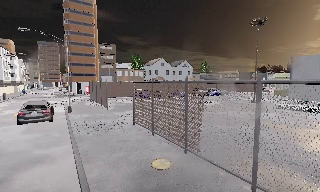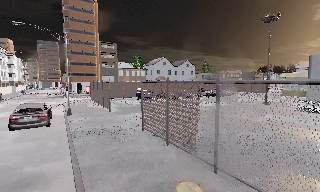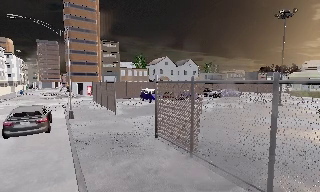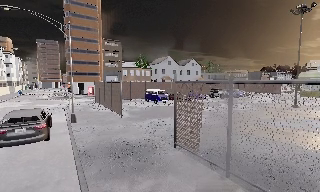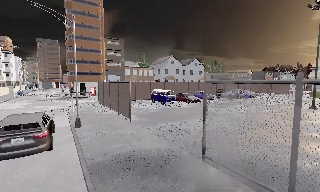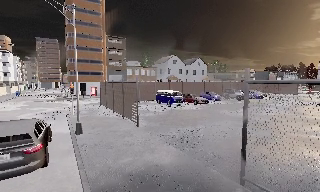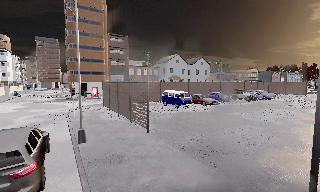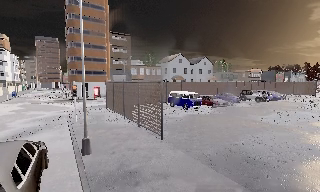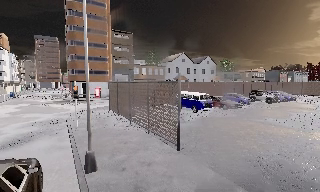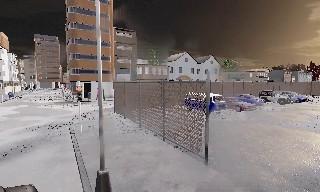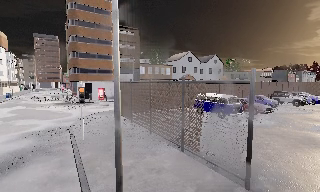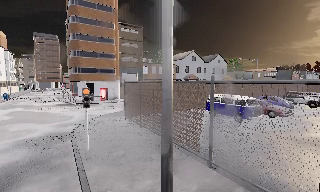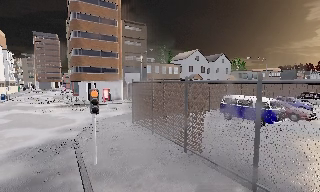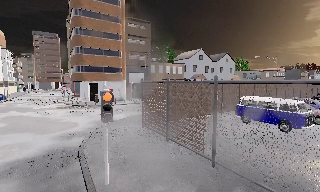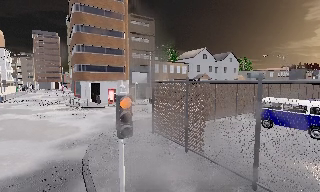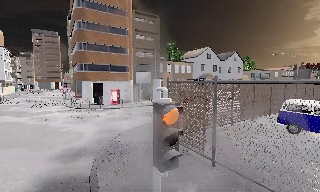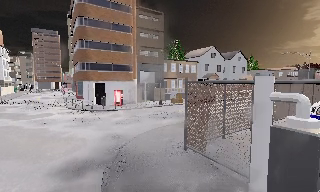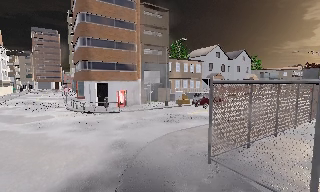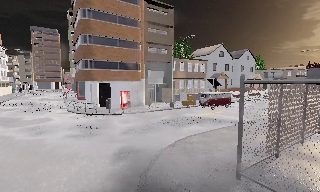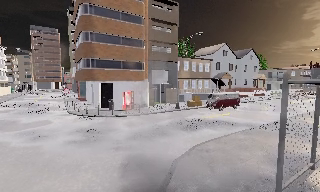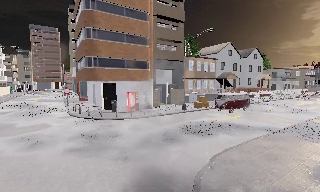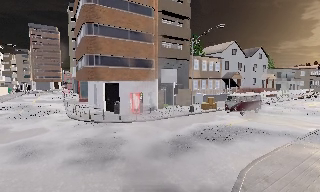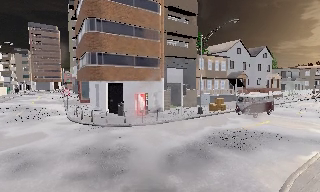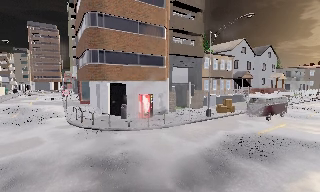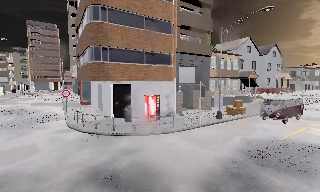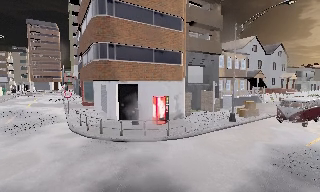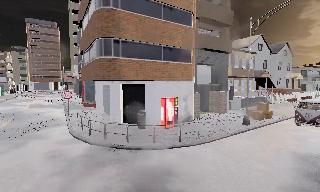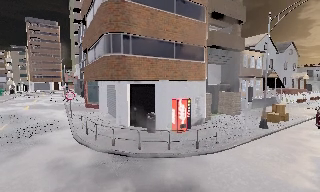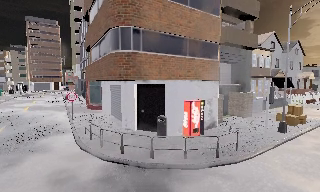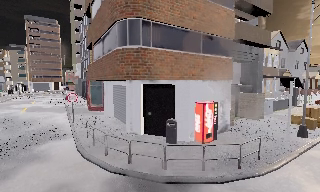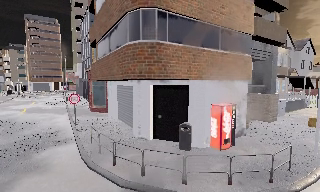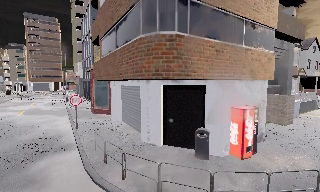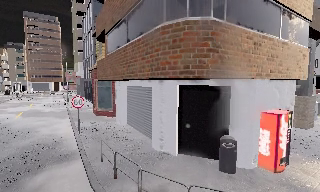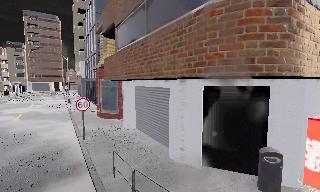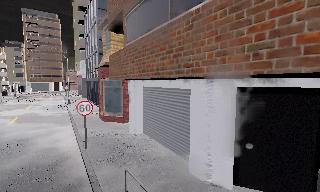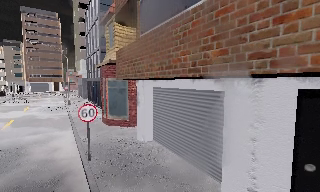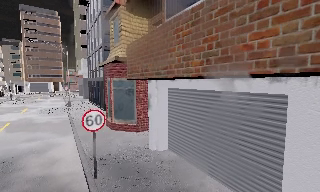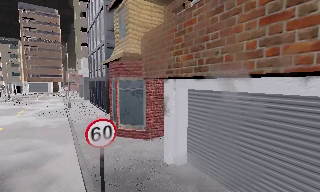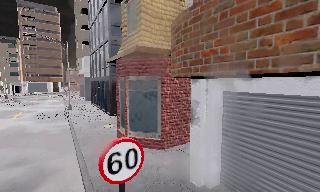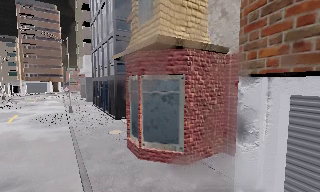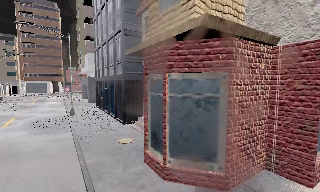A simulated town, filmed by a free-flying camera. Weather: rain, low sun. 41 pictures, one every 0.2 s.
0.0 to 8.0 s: The camera travels forward and to its left, about 55 m, so what stands in front looms larger.
The film runs forward here.
